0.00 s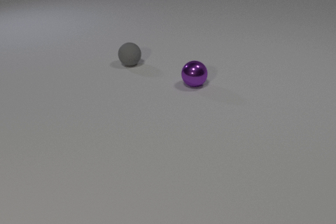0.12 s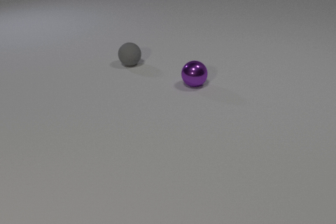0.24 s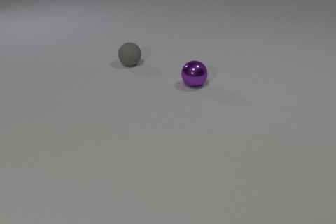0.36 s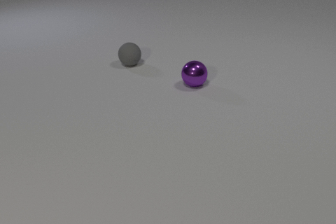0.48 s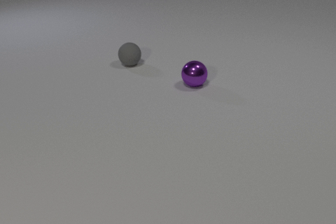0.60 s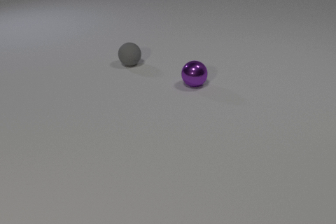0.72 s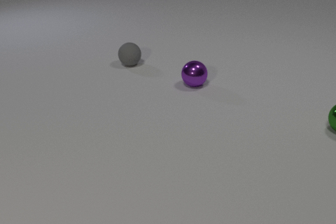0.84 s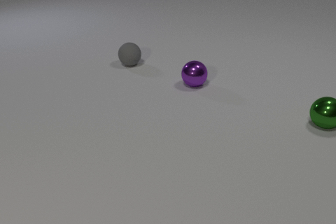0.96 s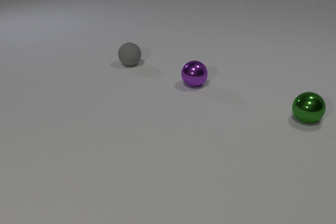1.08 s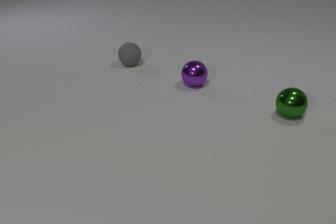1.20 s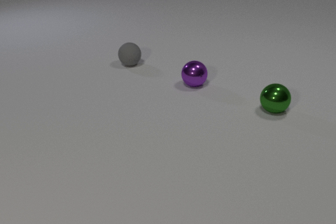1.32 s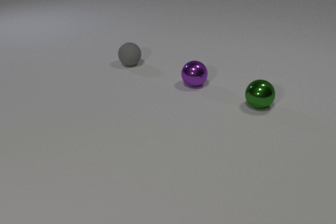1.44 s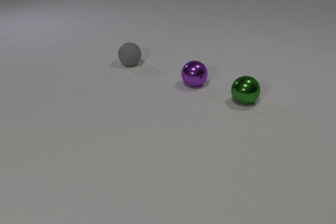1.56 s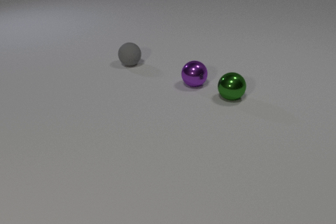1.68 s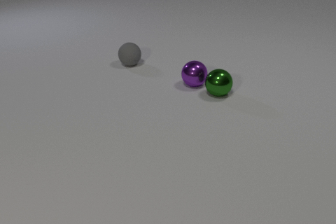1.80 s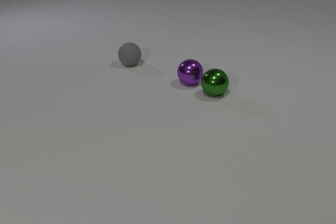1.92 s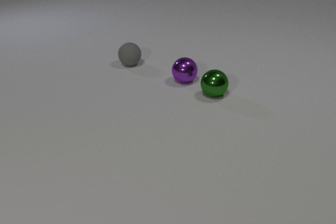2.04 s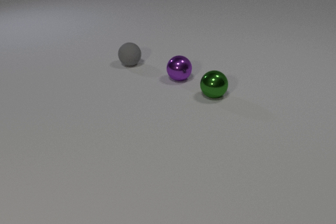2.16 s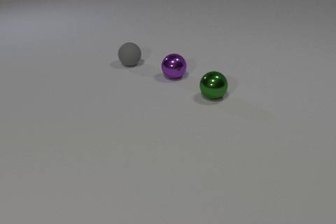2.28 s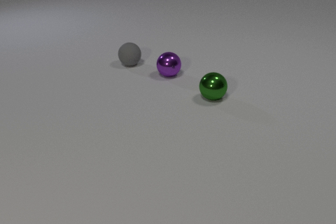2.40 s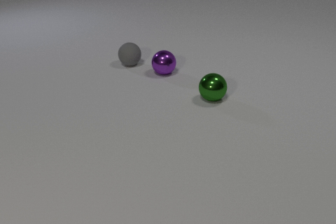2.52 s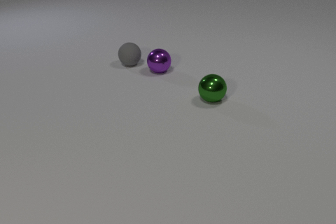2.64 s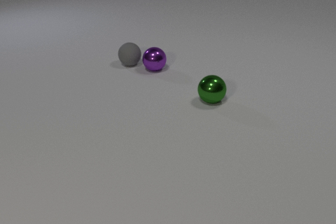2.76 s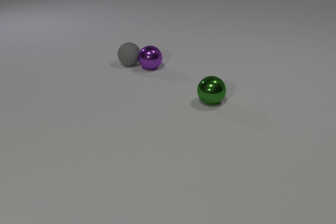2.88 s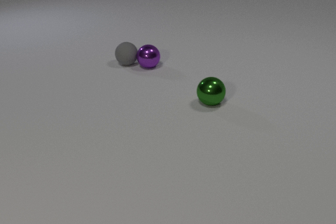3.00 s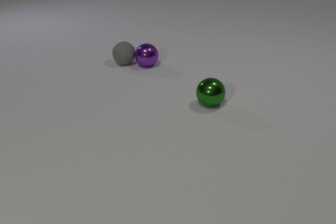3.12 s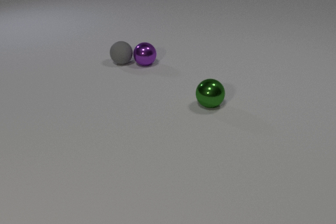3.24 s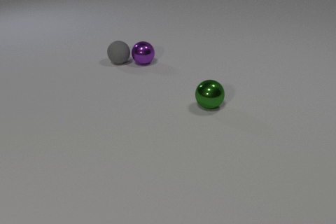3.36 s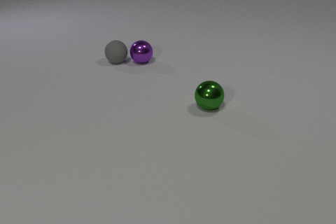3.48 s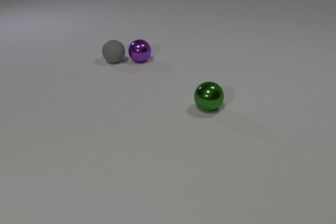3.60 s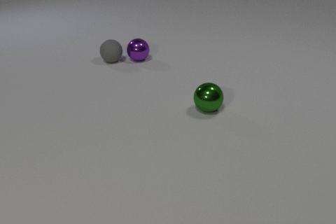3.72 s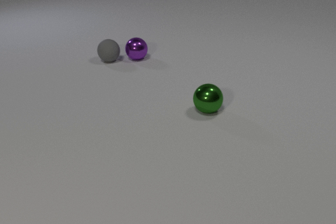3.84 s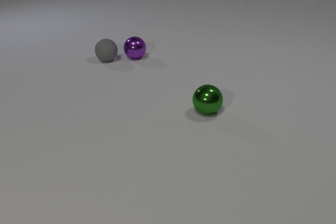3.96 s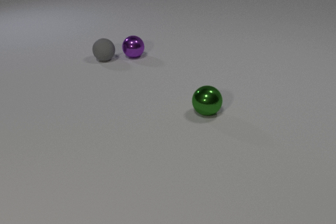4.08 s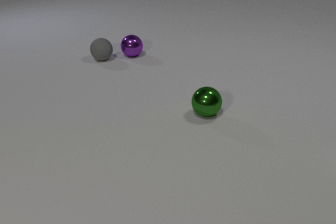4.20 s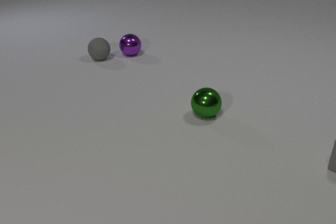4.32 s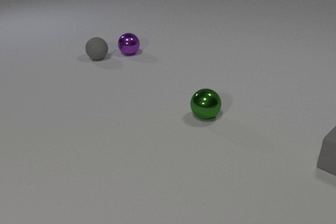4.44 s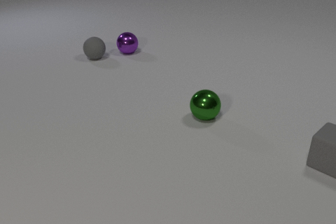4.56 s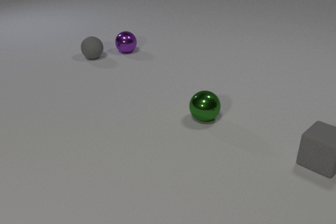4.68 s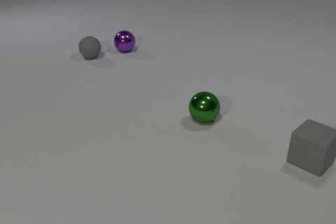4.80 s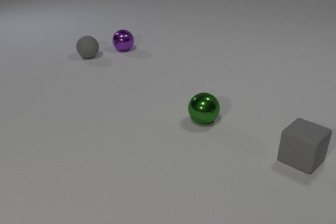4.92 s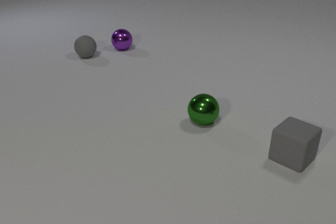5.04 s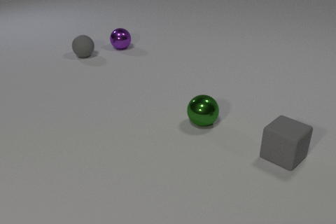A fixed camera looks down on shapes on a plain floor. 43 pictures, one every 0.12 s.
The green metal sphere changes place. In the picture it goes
to the left.
0.00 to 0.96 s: The green metal sphere comes in at the right edge, rolls to the left.
0.96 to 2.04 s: The green metal sphere rolls to the left. The purple metal sphere rolls to the left and away from the camera. The green metal sphere and the purple metal sphere collide.
2.04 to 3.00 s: The green metal sphere rolls toward the camera. The purple metal sphere rolls away from the camera and to the left. The gray rubber sphere rolls to the left. The purple metal sphere and the gray rubber sphere collide.
3.00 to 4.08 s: The green metal sphere rolls toward the camera. The purple metal sphere rolls away from the camera and to the left. The gray rubber sphere rolls to the left and away from the camera.
4.08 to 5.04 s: The green metal sphere rolls toward the camera. The purple metal sphere rolls away from the camera and to the left. The gray rubber cube comes in at the right edge, slides to the left. The gray rubber sphere rolls to the left and away from the camera.
What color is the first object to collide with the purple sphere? green.
How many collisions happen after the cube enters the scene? 0.
What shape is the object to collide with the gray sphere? sphere.
